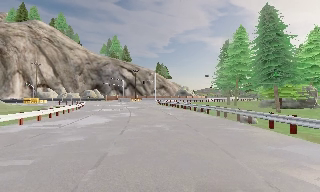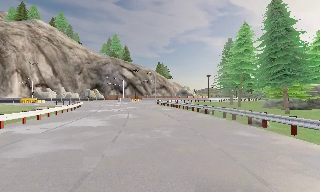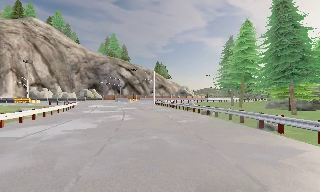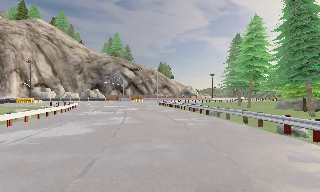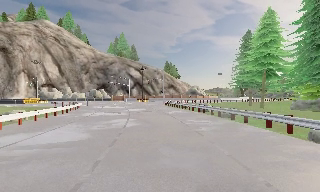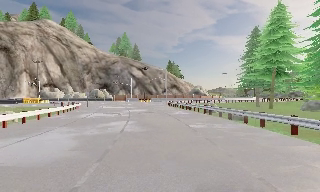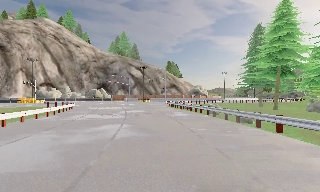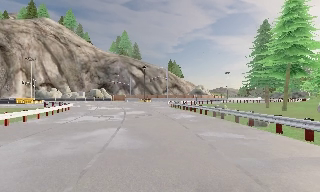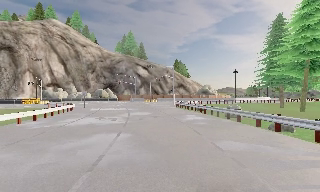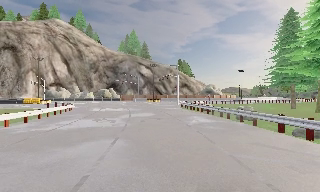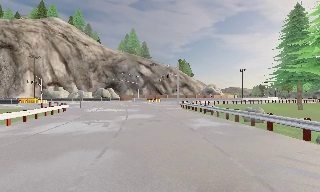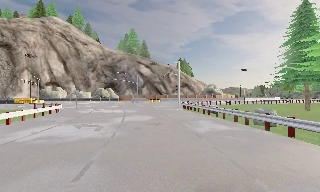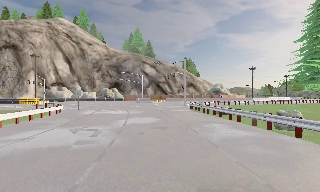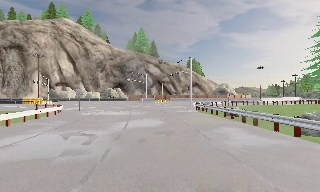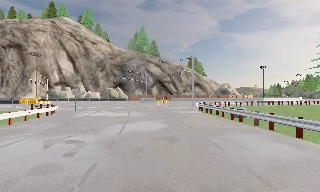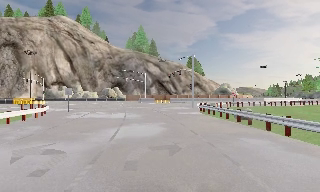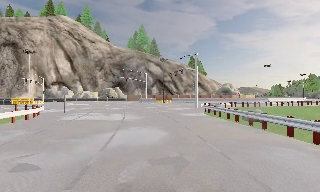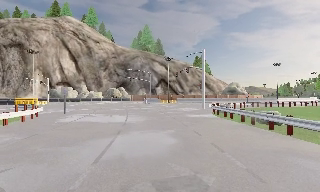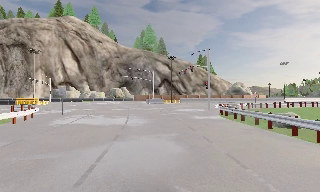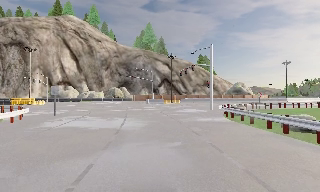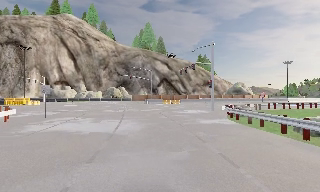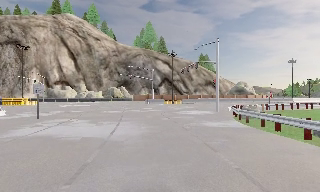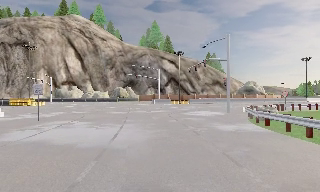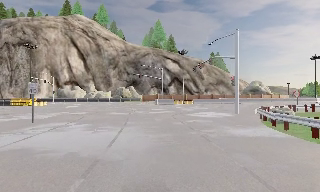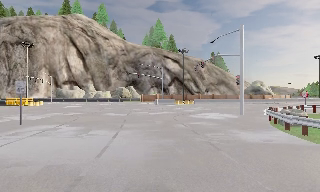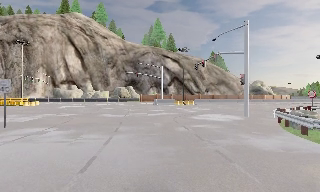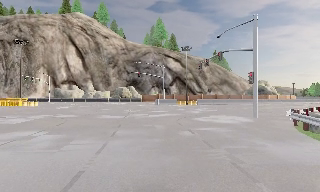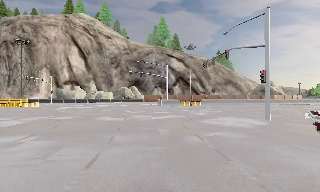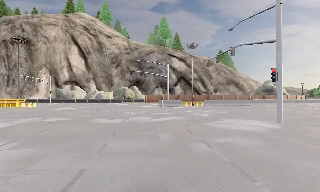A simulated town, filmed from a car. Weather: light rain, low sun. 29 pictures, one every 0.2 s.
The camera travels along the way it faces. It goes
forward.
0.0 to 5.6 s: The scene slides to the right, as the camera pans about 20 degrees to its left. It travels forward, about 30 m, so what stands in front looms larger.
The film runs forward here.
